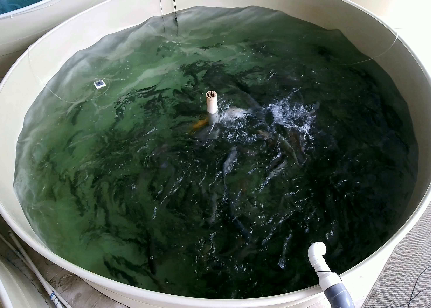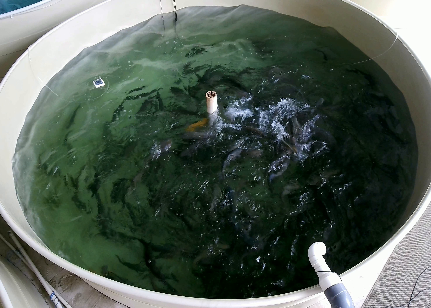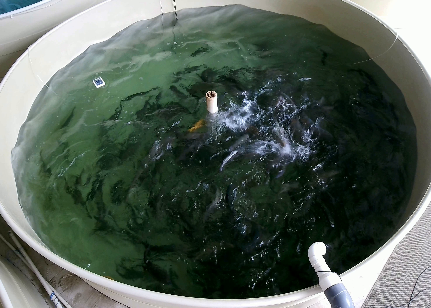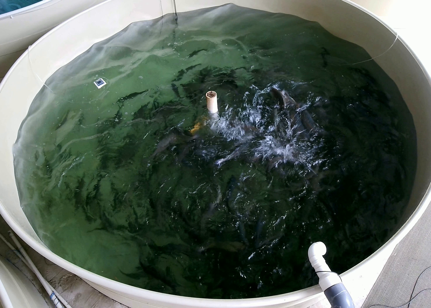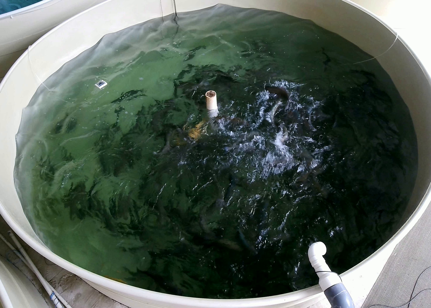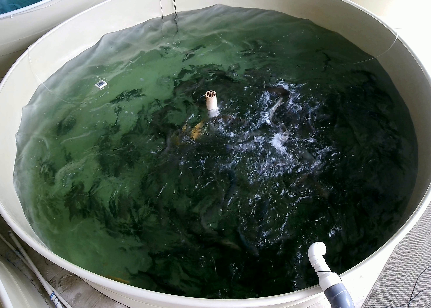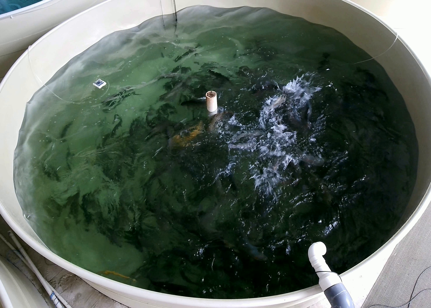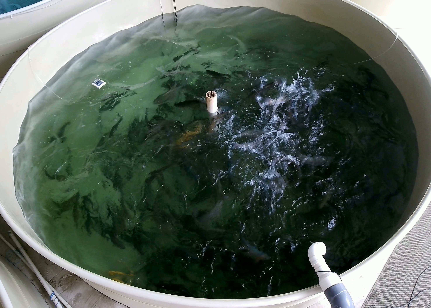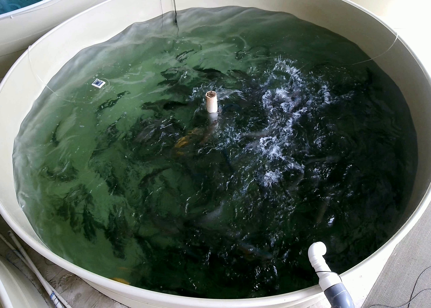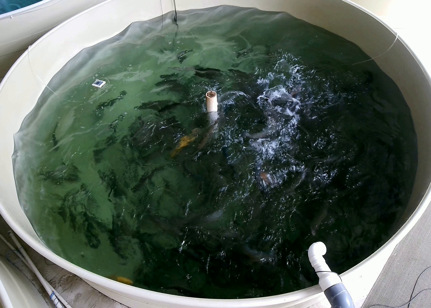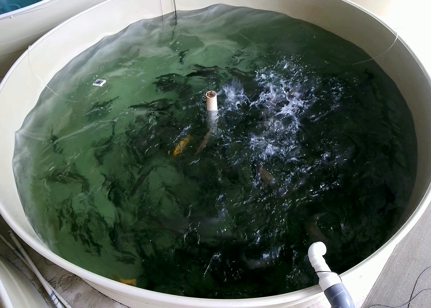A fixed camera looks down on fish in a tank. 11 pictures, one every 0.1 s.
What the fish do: Strong feeding.
